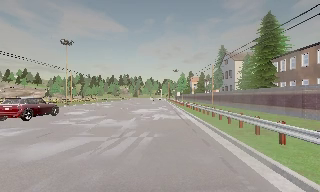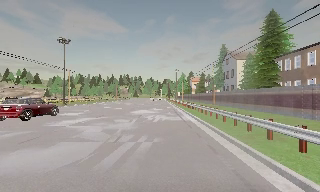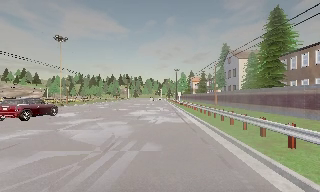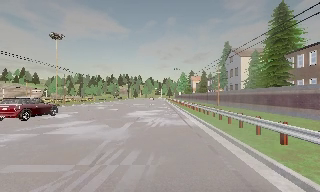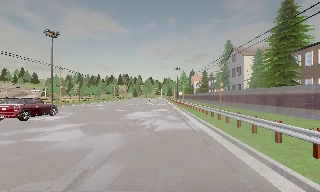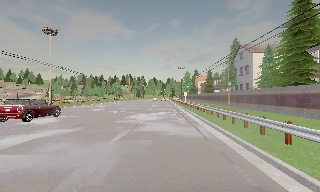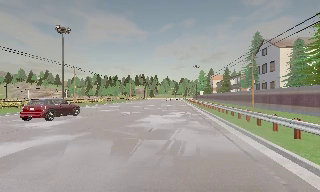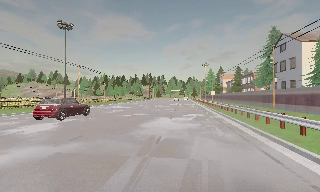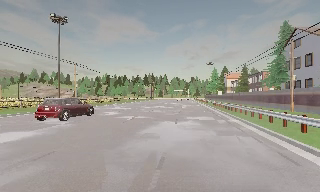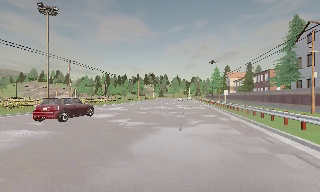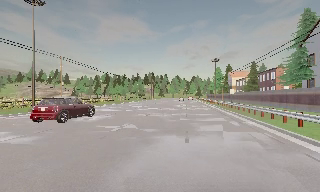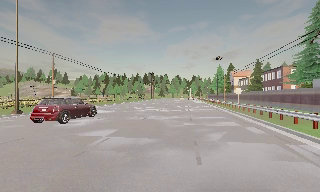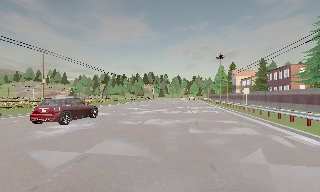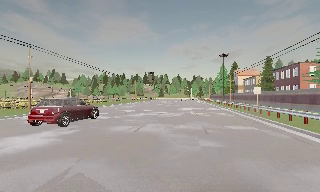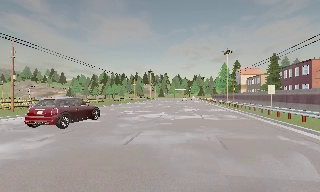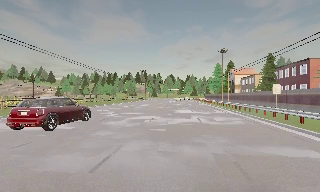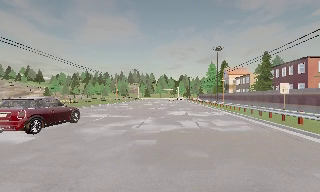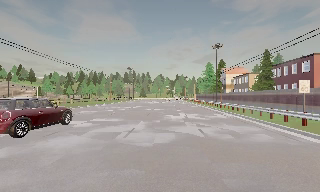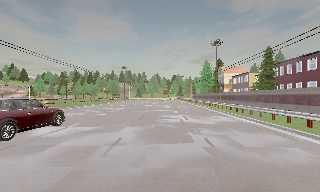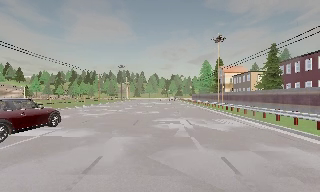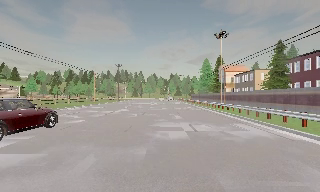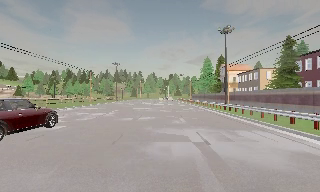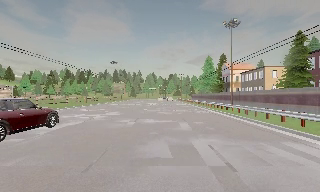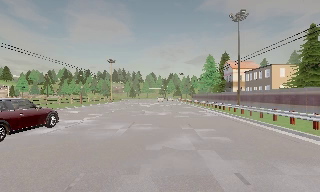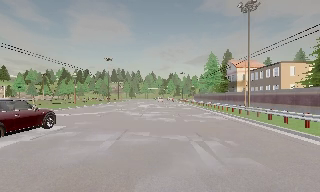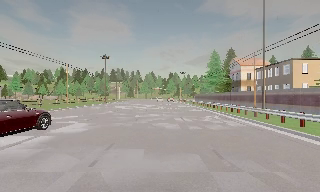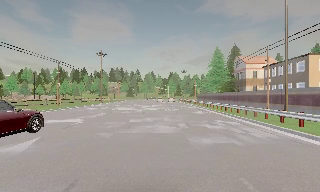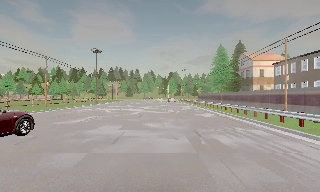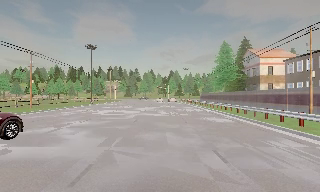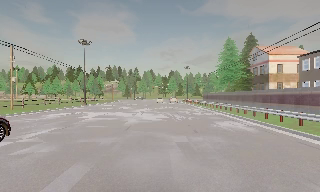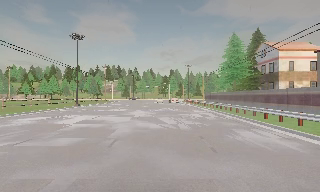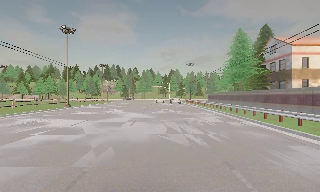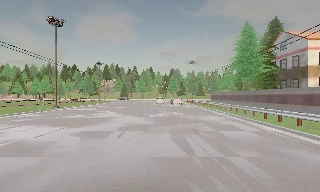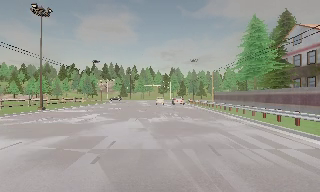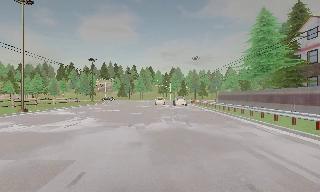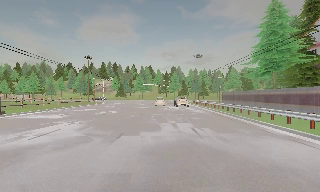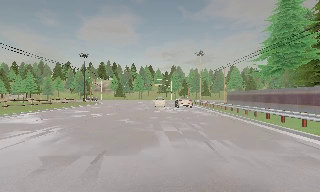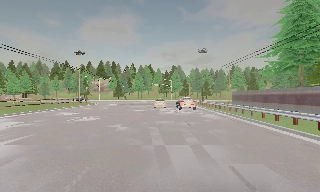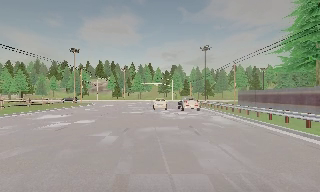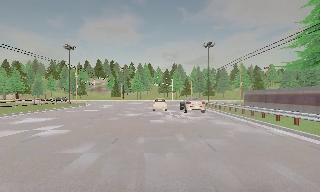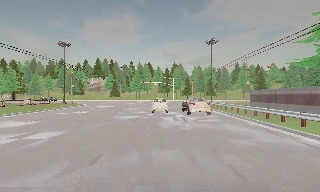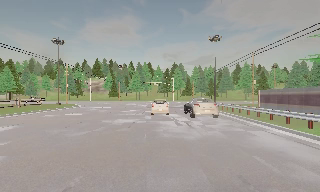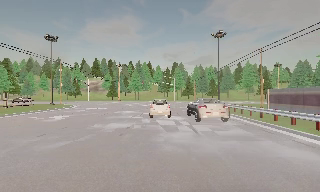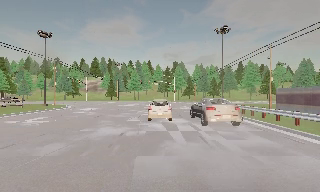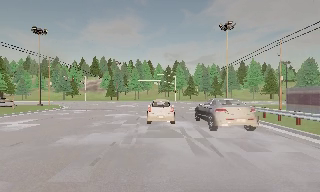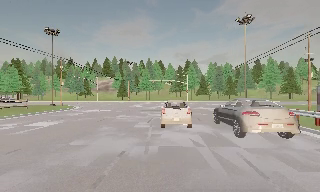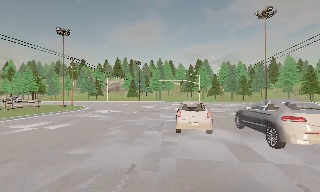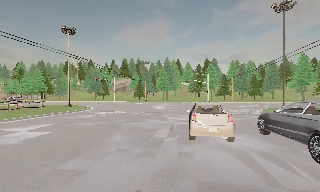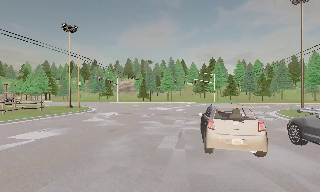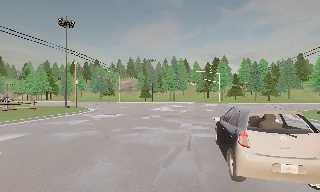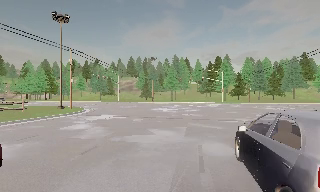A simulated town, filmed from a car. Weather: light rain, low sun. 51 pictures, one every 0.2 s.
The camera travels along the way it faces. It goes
forward.
0.0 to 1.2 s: The camera travels forward, about 7 m, so what stands in front looms larger. It gains speed.
1.2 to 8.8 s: The camera travels forward, about 85 m, so what stands in front looms larger.
8.8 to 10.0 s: The camera swings to its left by about 10 degrees, and the scene slides to the right. It travels forward, about 8 m, so what stands in front looms larger.
The film runs forward here.
